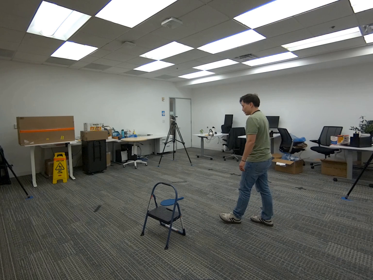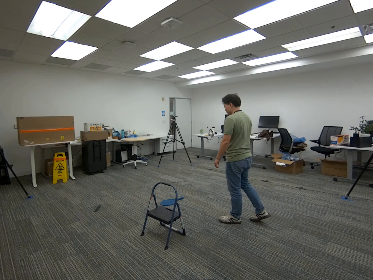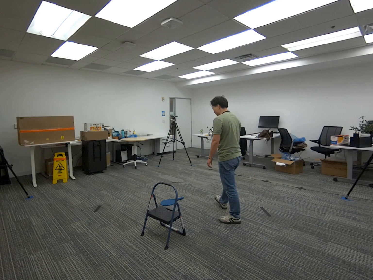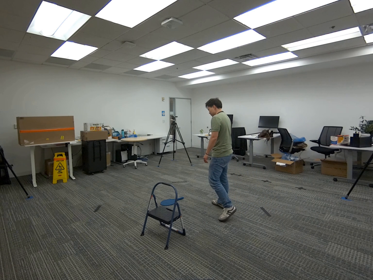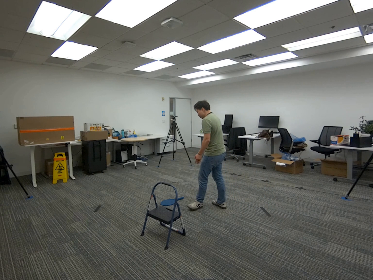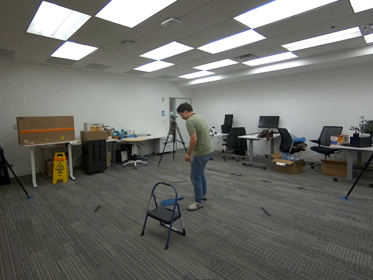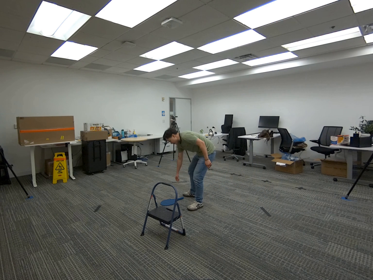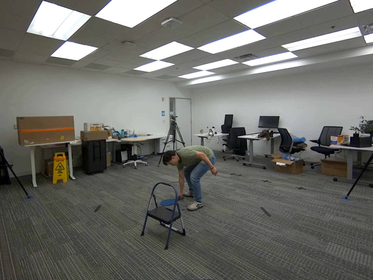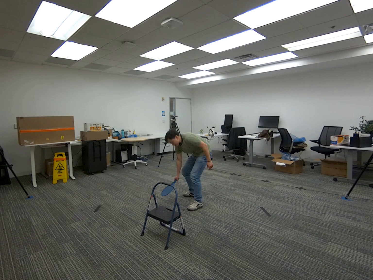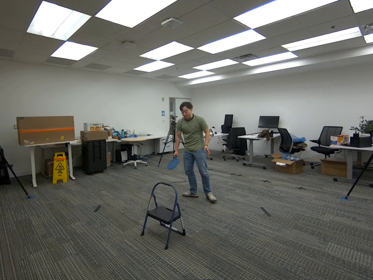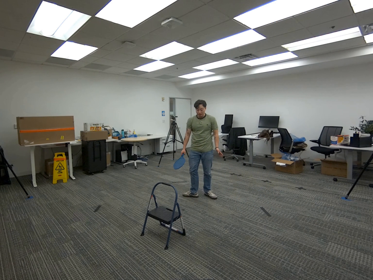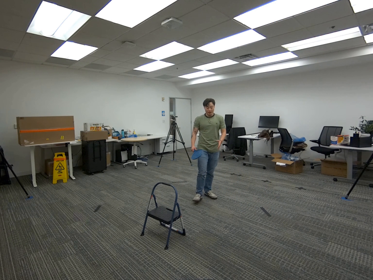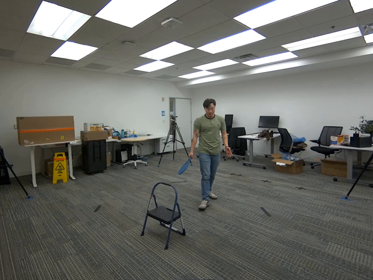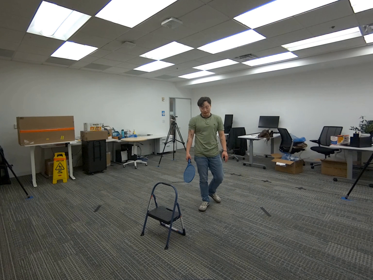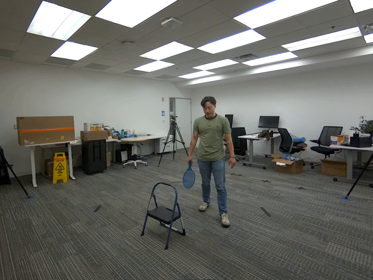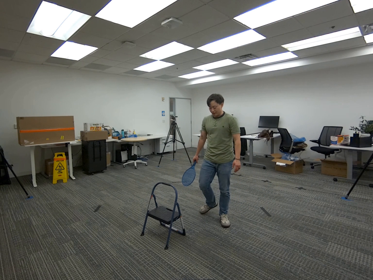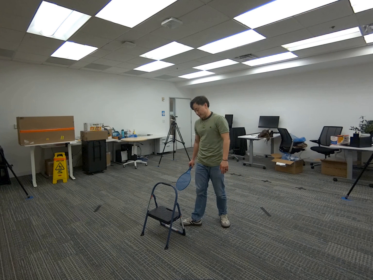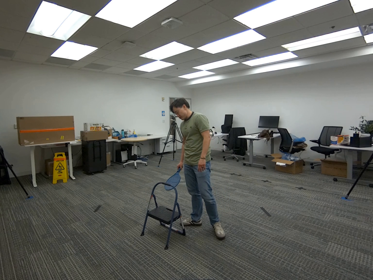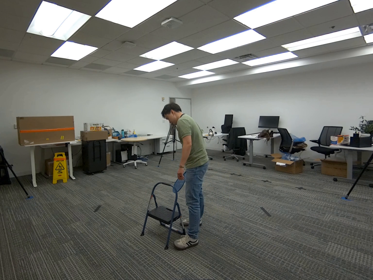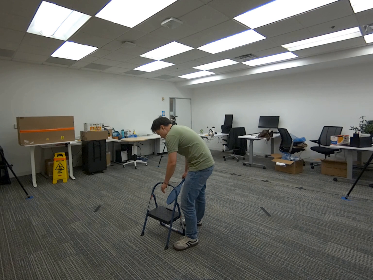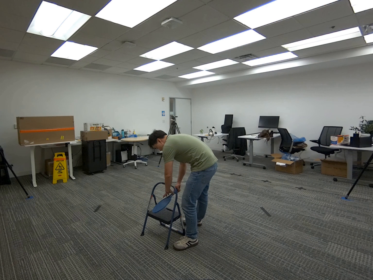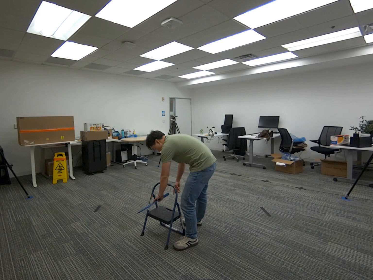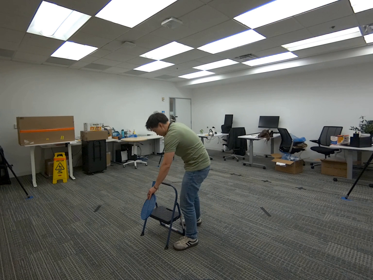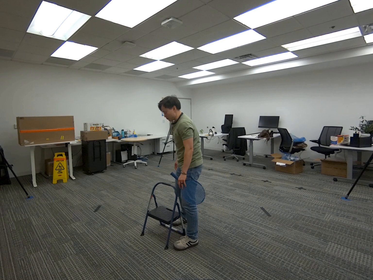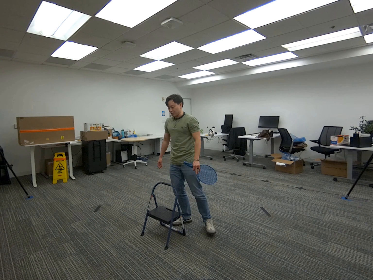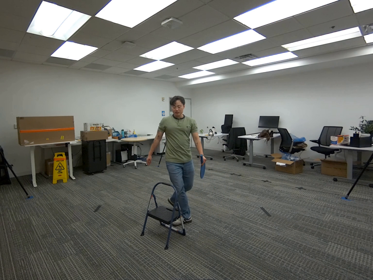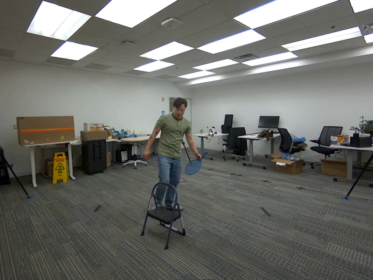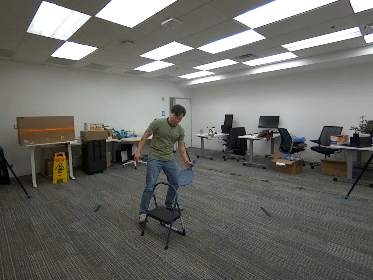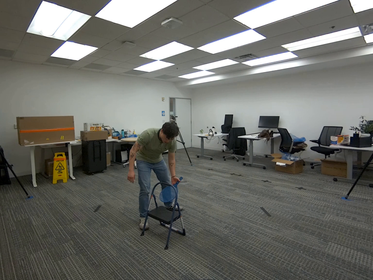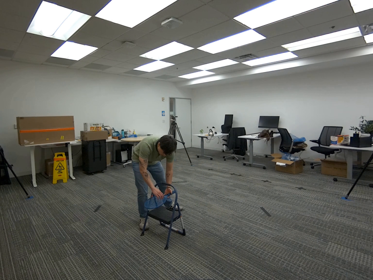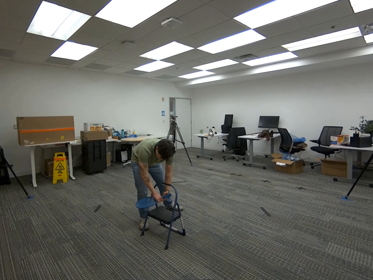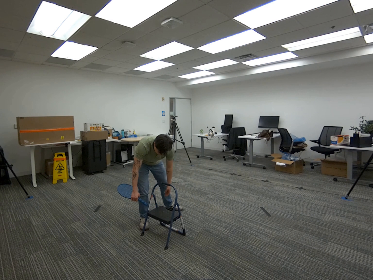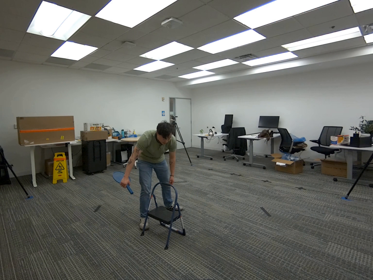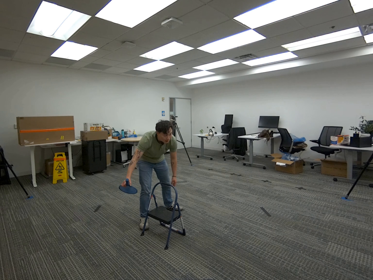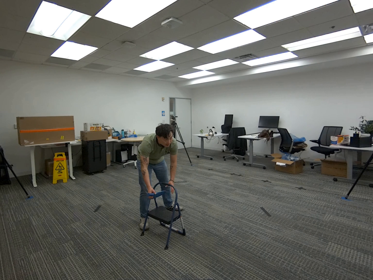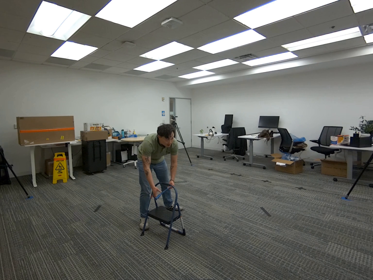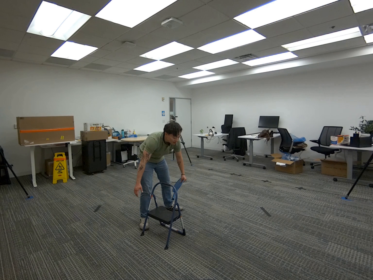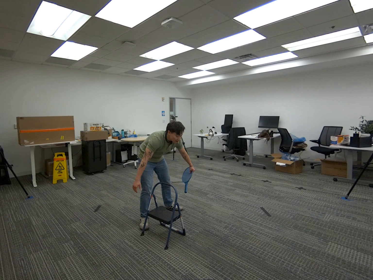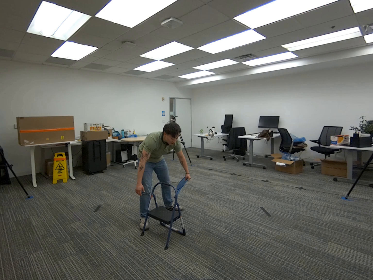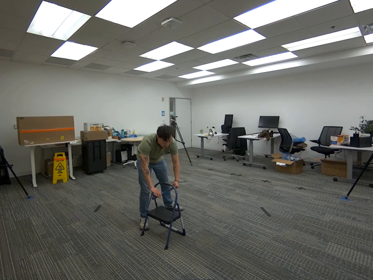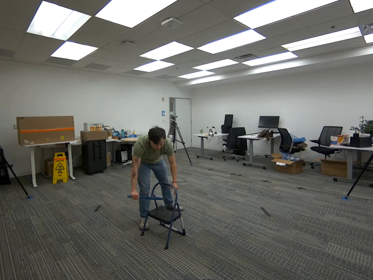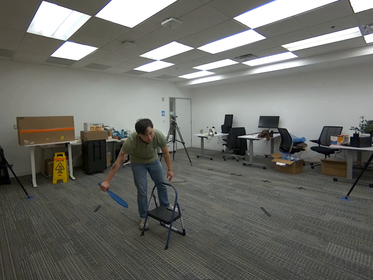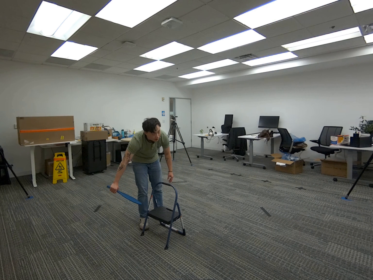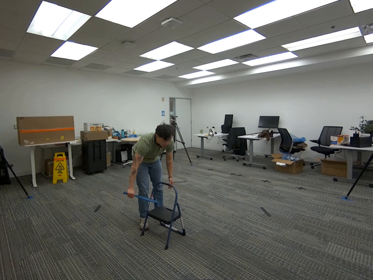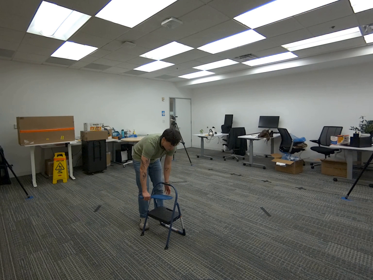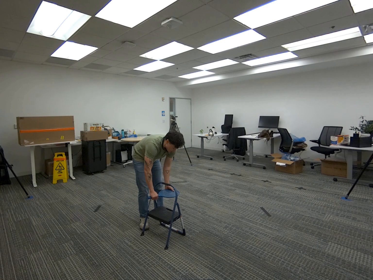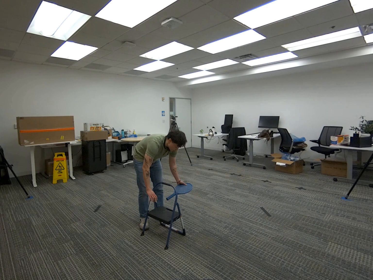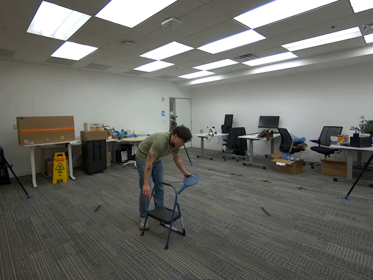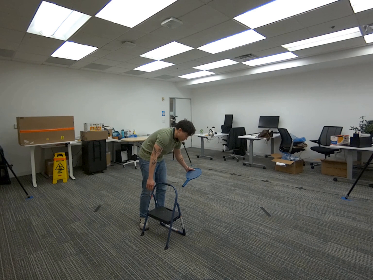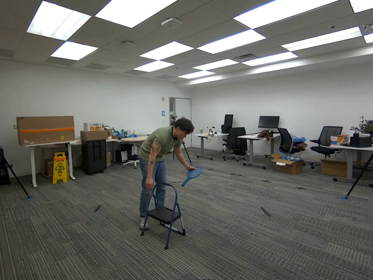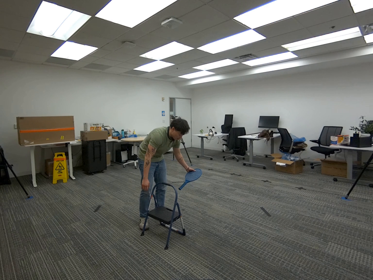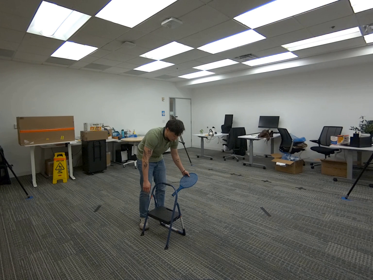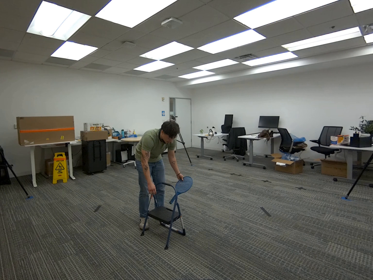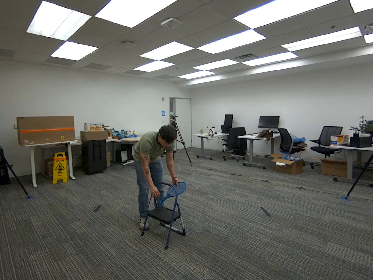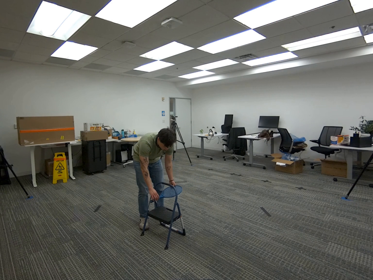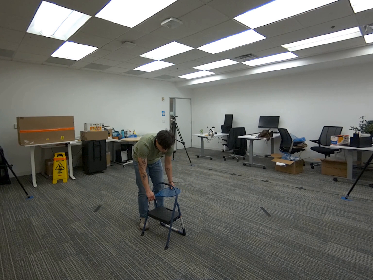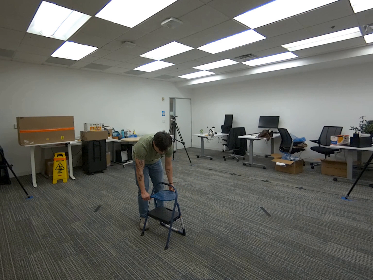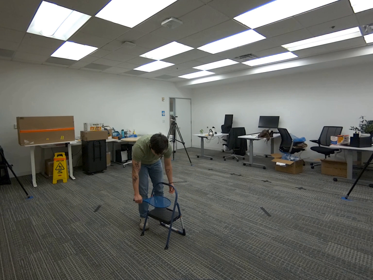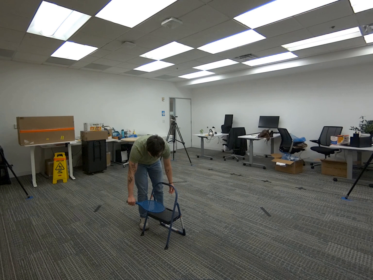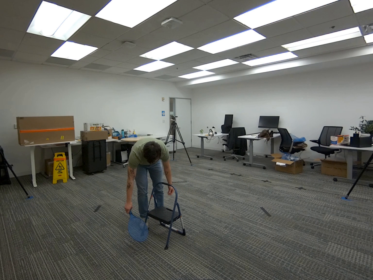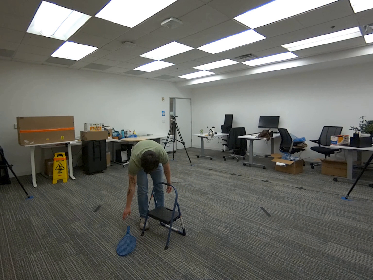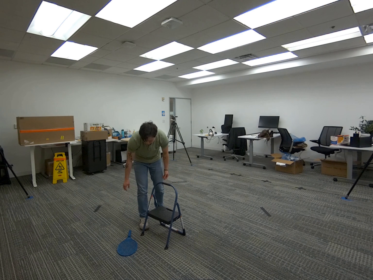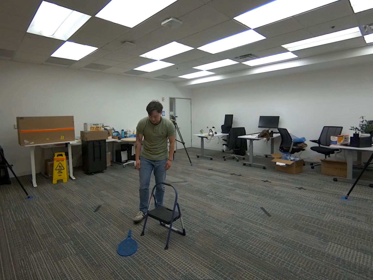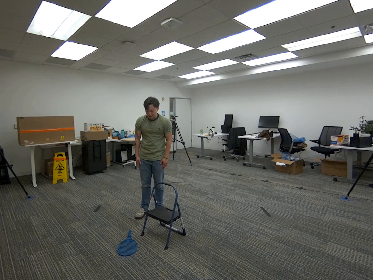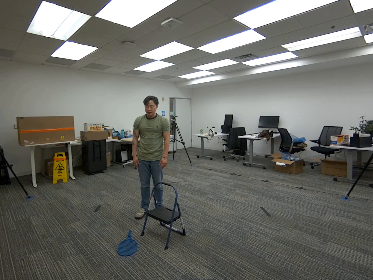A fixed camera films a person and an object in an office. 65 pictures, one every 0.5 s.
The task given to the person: Walk to the tennis racket on the ground and pick it up. Walk to the step ladder and pass the racket back and forth through the opening of the ladder a few times. When you are finished, place the racket back on the ground.
